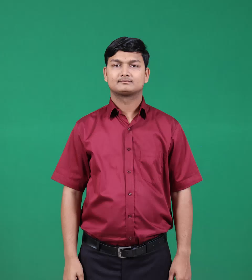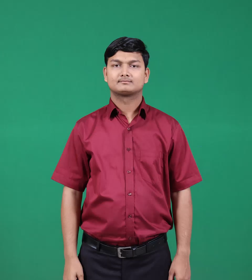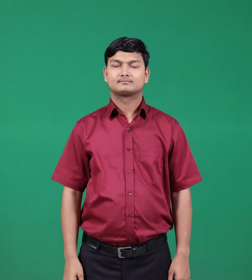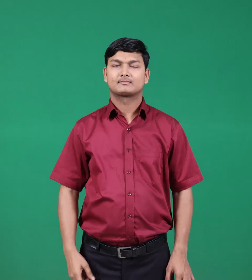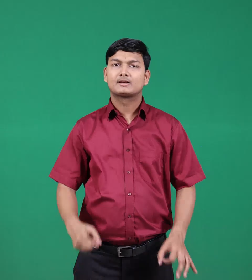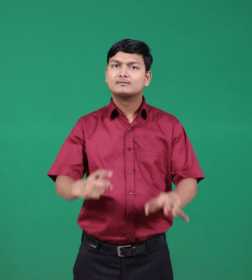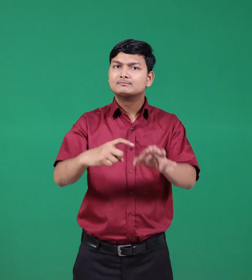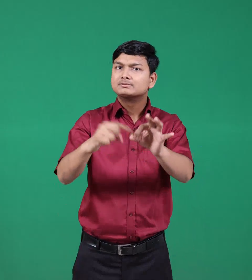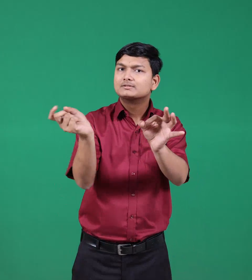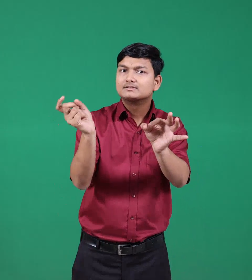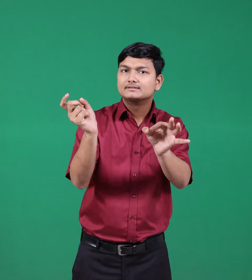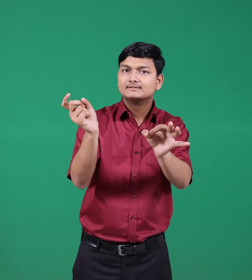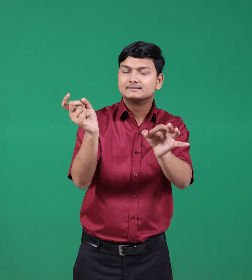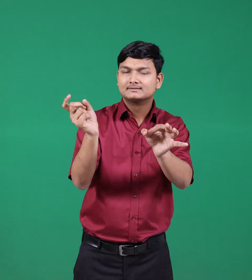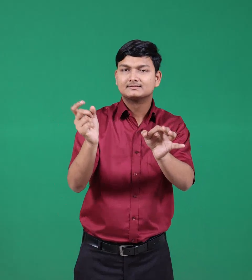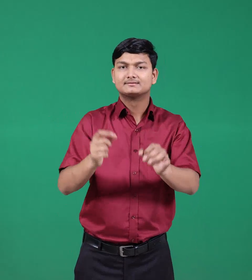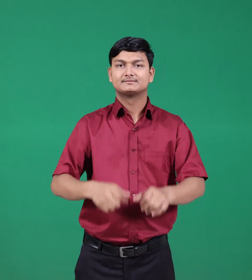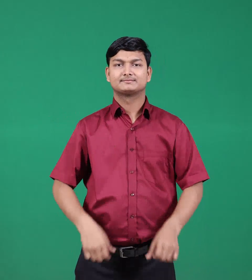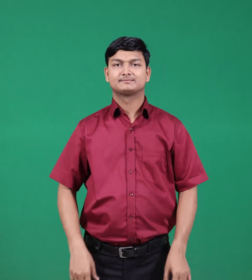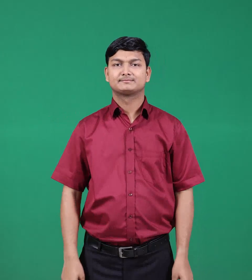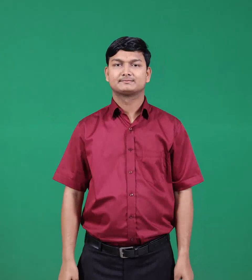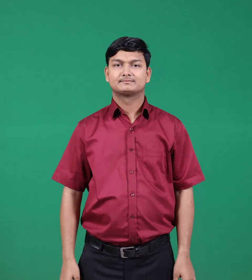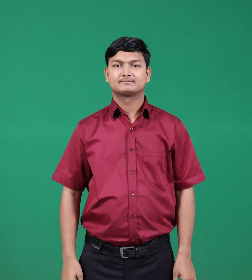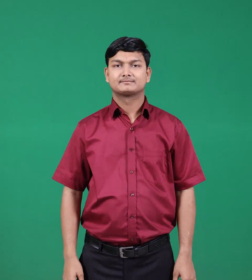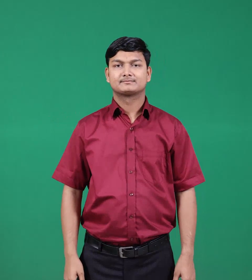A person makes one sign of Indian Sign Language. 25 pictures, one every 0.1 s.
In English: unjoin
